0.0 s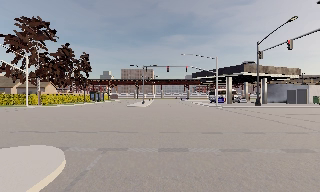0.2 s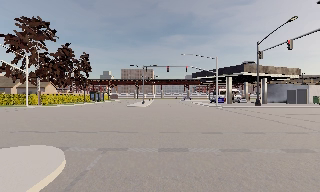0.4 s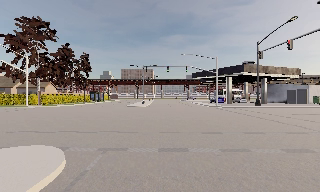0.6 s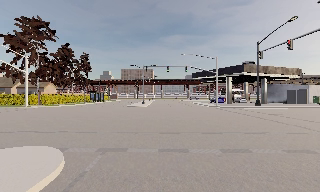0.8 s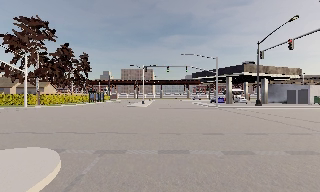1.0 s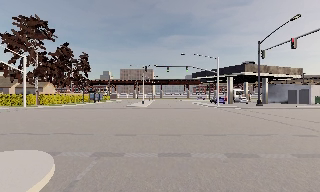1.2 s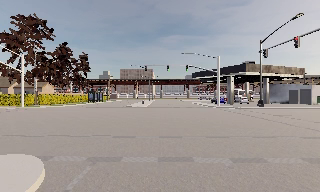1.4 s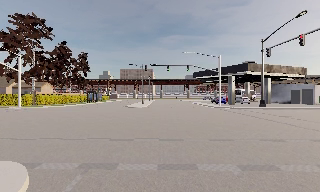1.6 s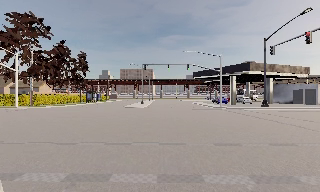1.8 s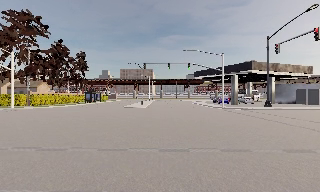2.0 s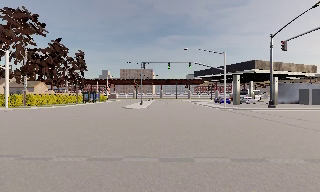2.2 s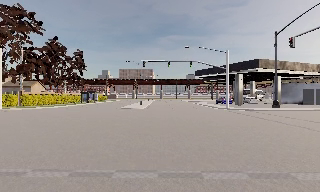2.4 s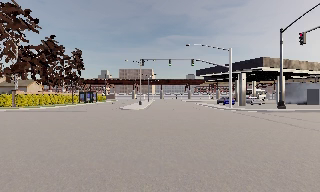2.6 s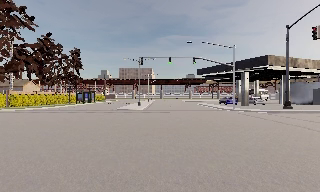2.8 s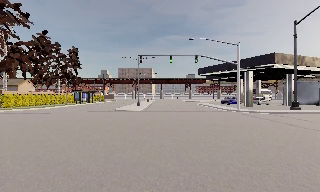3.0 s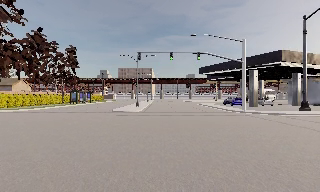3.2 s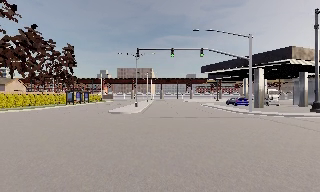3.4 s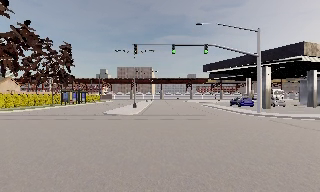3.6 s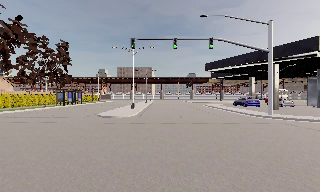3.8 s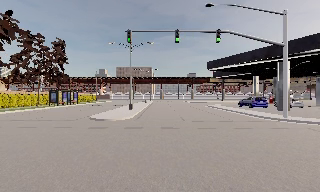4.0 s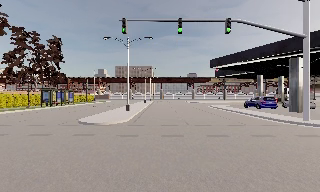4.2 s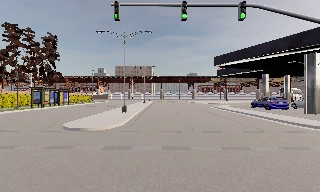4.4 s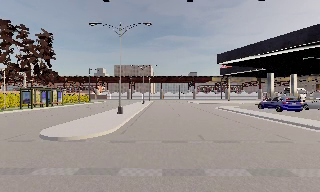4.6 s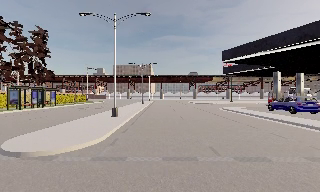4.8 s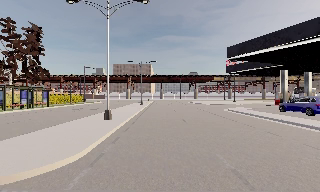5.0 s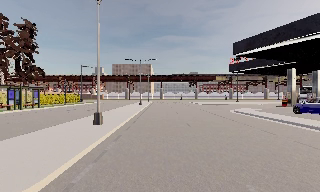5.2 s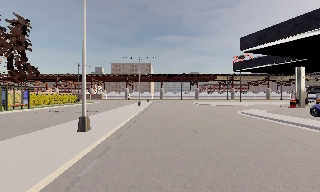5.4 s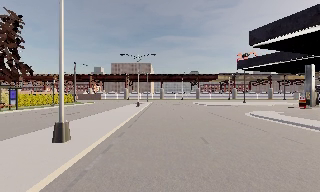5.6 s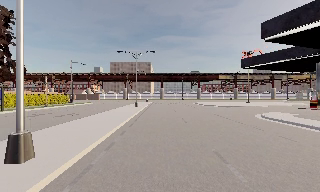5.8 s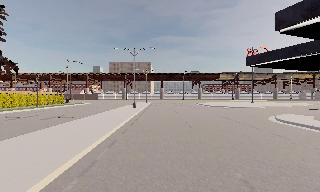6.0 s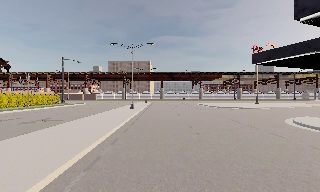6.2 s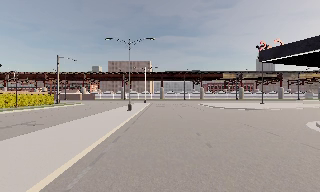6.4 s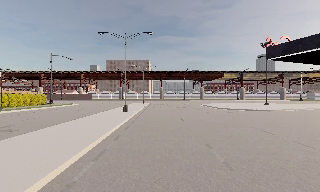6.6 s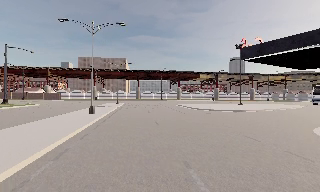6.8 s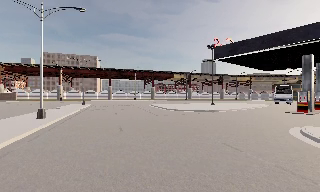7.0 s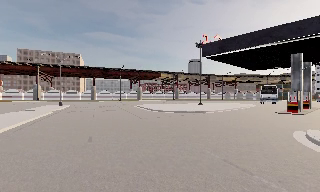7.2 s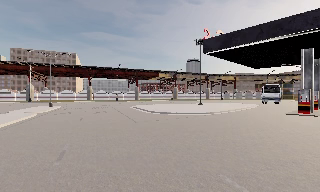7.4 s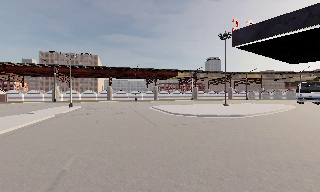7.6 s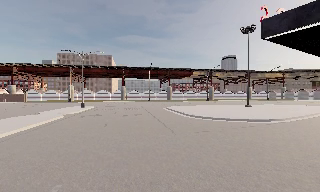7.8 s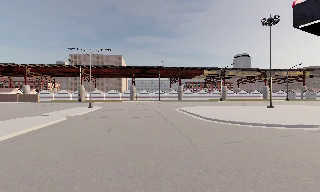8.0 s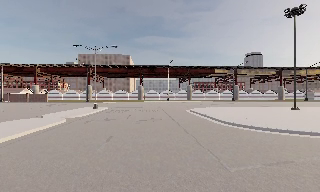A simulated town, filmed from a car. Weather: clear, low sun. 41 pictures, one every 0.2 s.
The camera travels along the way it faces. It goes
forward.
0.0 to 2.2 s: The camera travels forward, about 4 m, so what stands in front looms larger. It gains speed.
2.2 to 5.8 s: The camera travels forward, about 25 m, so what stands in front looms larger.
5.8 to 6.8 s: The camera swings to its right by about 15 degrees, and the scene slides to the left. It travels forward, about 8 m, so what stands in front looms larger.
6.8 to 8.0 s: The camera pans to its left, which is counterclockwise from overhead, by about 15 degrees. It travels forward, about 10 m, so what stands in front looms larger.
The film runs forward here.
